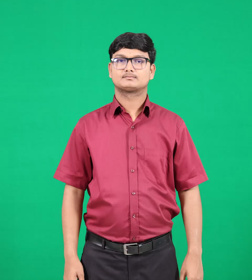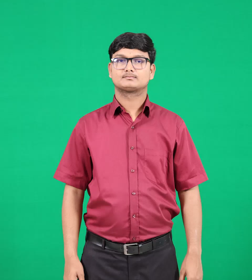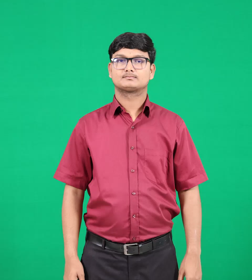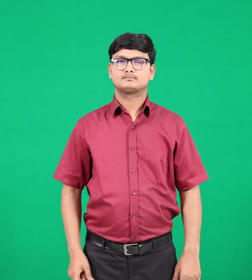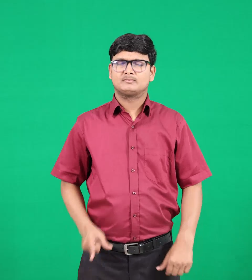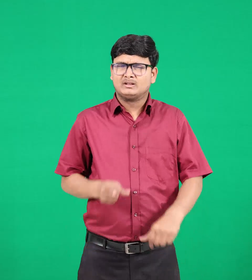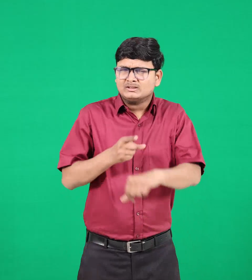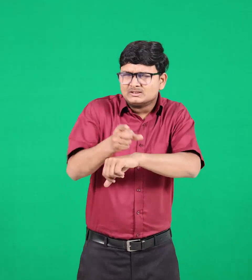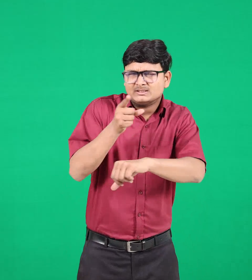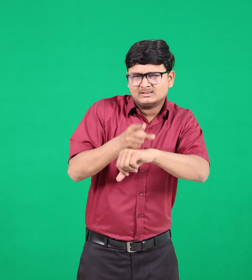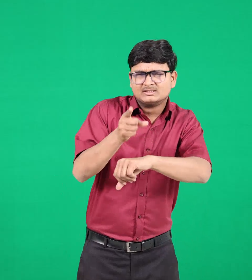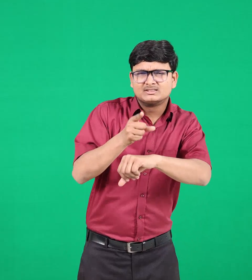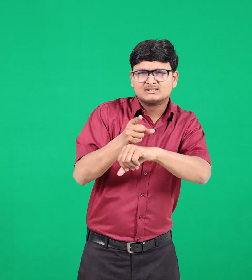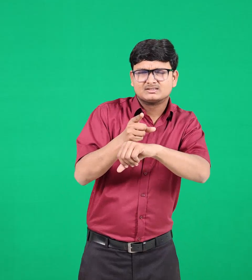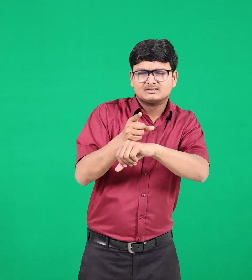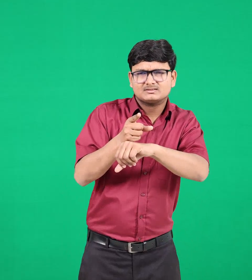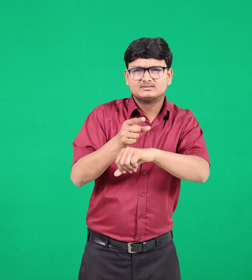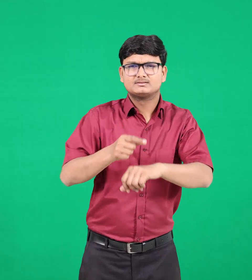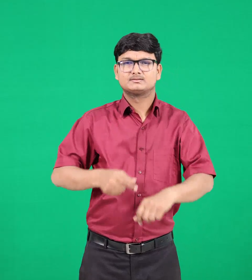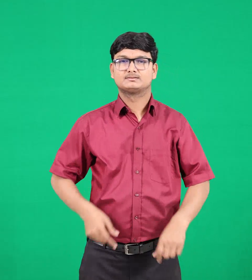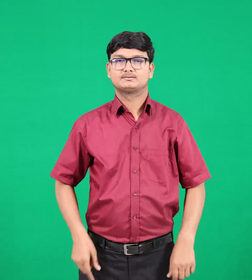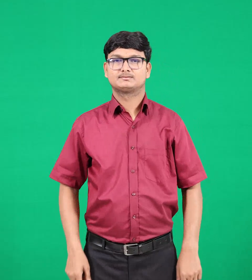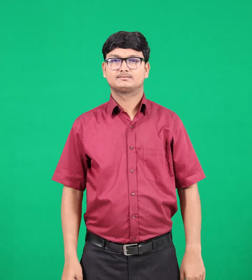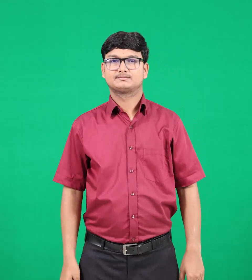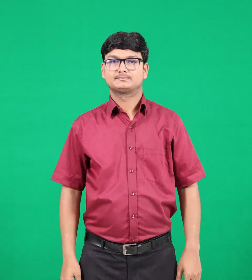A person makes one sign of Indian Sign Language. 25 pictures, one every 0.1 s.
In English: persecute
